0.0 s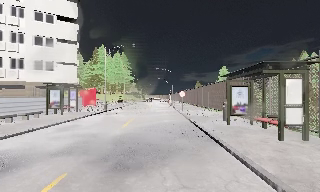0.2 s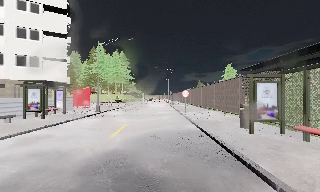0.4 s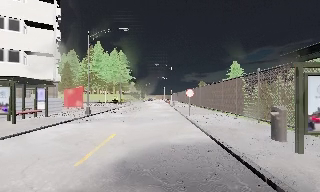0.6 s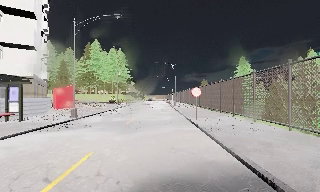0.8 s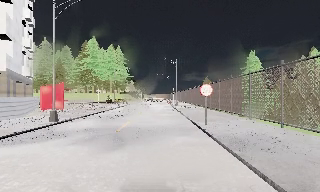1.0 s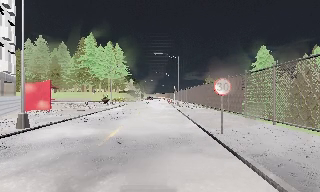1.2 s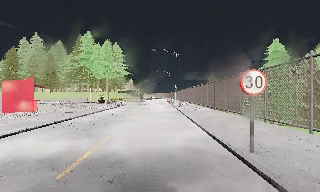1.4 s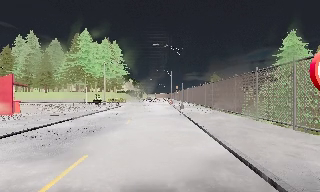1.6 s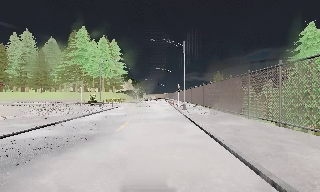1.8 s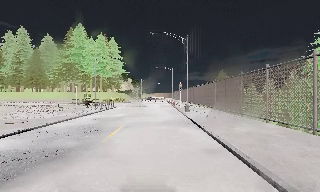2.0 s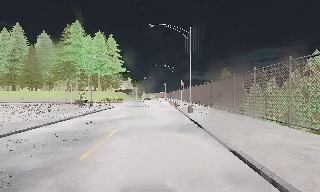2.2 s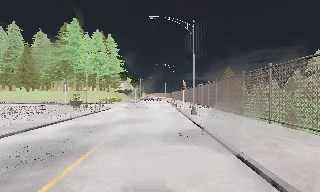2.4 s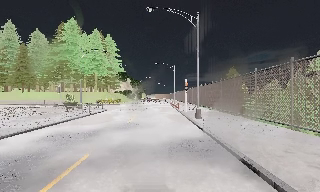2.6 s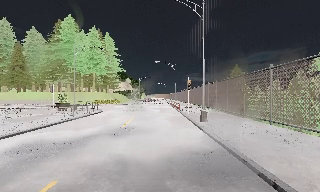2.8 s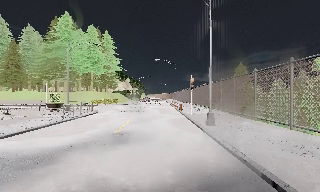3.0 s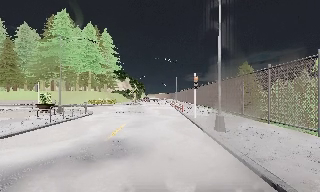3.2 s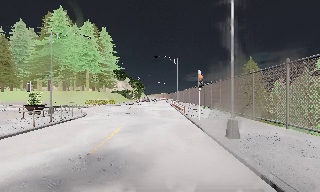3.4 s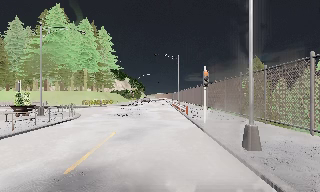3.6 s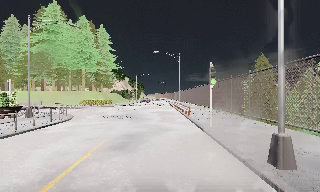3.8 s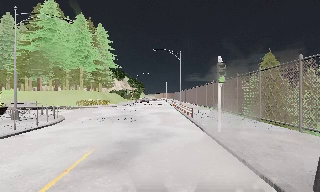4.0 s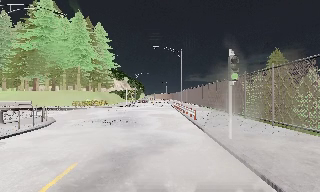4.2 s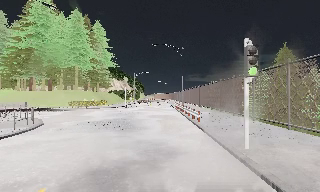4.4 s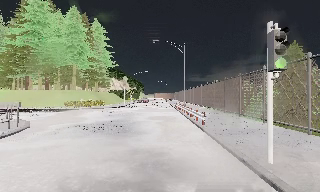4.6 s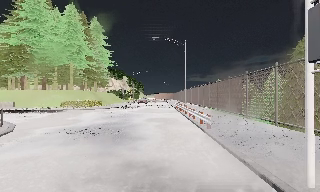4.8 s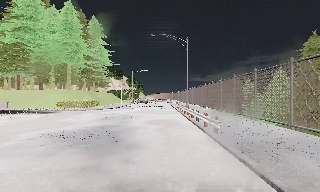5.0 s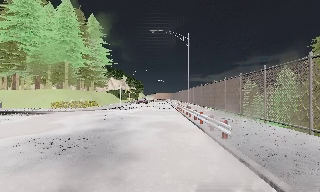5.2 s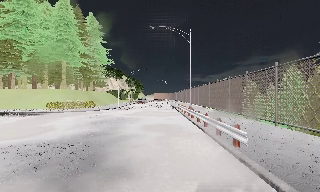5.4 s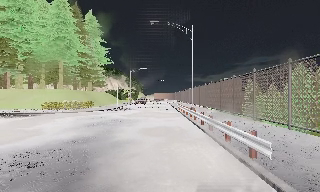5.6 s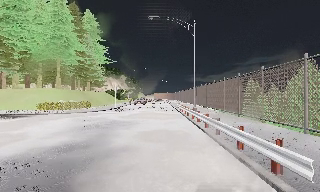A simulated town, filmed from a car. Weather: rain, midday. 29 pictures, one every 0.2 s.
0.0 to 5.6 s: The camera travels forward, about 40 m, so what stands in front looms larger. It loses speed.
The film runs forward here.
